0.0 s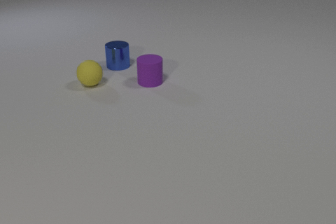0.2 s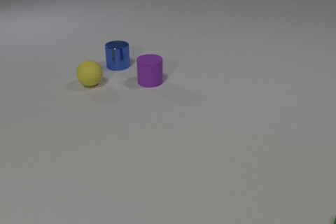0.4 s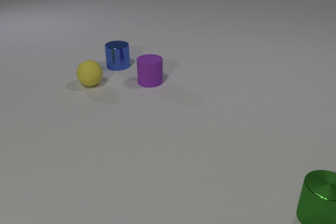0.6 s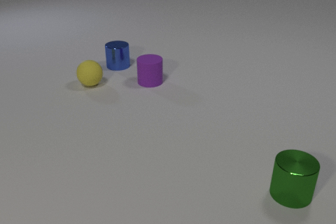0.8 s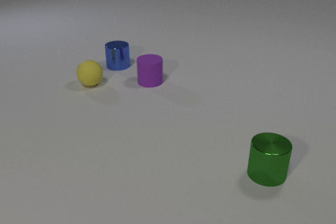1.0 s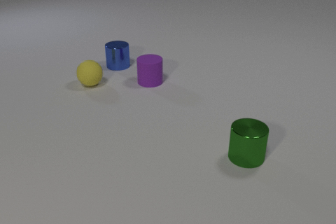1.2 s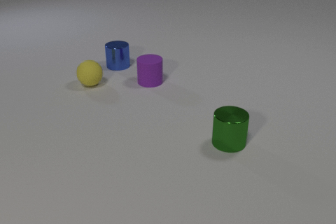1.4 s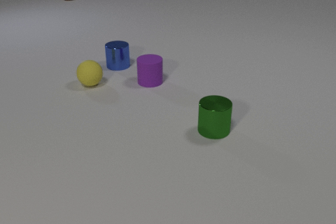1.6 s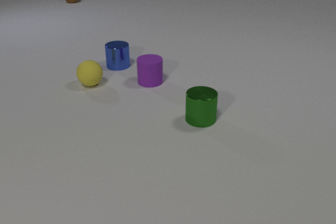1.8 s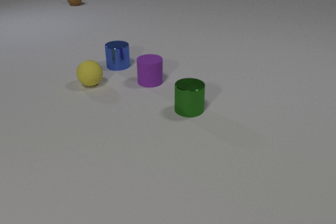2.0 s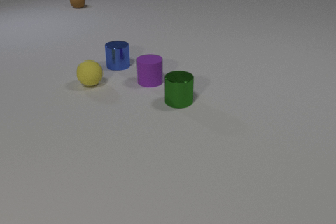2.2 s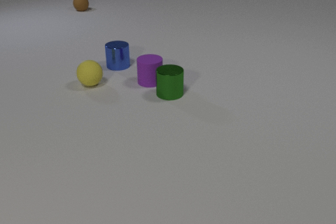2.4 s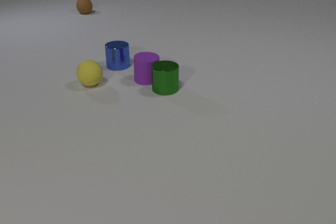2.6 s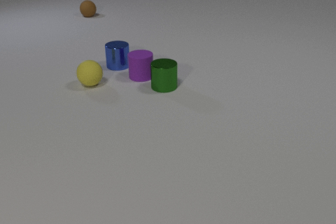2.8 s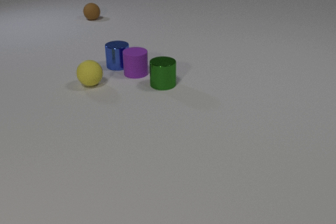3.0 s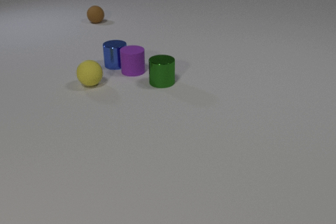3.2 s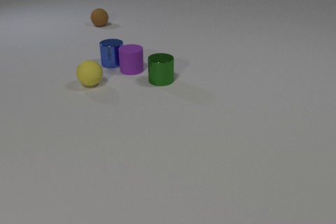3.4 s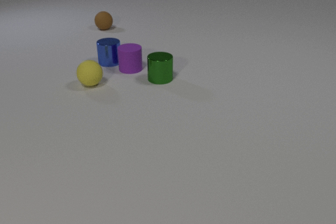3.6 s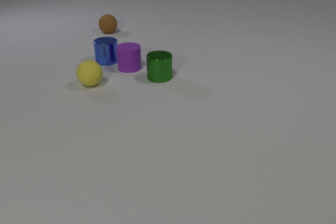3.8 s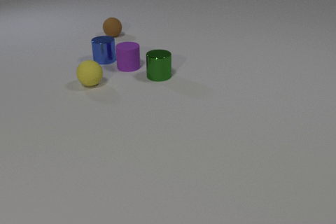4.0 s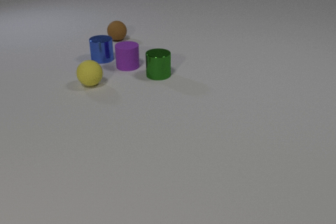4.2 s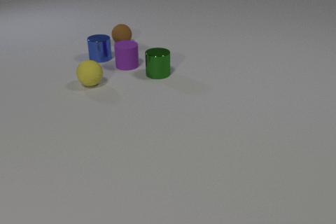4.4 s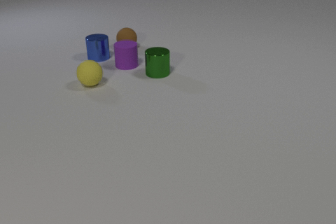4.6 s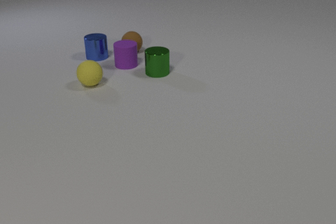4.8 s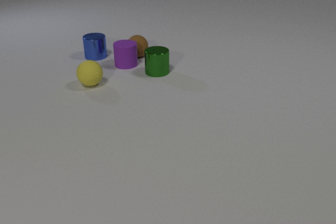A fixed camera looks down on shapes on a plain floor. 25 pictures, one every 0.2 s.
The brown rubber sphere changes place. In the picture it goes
toward the camera.
0.0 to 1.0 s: The green metal cylinder comes in at the right edge, slides to the left and away from the camera.
1.0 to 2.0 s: The green metal cylinder slides away from the camera and to the left. The brown rubber sphere comes in at the top edge, rolls toward the camera.
2.0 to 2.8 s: The green metal cylinder slides away from the camera and to the left. The purple rubber cylinder slides away from the camera and to the left. The brown rubber sphere rolls toward the camera. The green metal cylinder and the purple rubber cylinder collide.
2.8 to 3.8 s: The green metal cylinder slides away from the camera. The purple rubber cylinder slides away from the camera and to the left. The blue metal cylinder slides away from the camera and to the left. The brown rubber sphere rolls toward the camera. The purple rubber cylinder and the blue metal cylinder collide.
3.8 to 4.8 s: The green metal cylinder slides away from the camera. The purple rubber cylinder slides away from the camera. The blue metal cylinder slides away from the camera and to the left. The brown rubber sphere rolls toward the camera.
How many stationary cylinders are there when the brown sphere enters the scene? 2.
How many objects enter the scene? 2.
How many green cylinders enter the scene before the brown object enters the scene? 1.
